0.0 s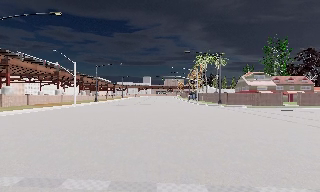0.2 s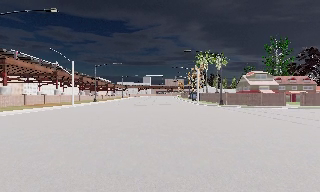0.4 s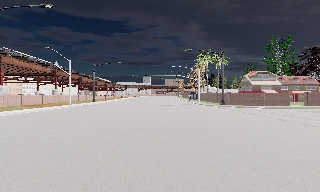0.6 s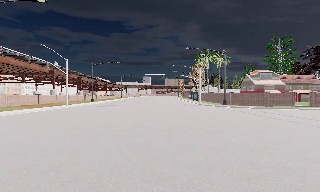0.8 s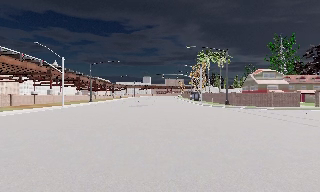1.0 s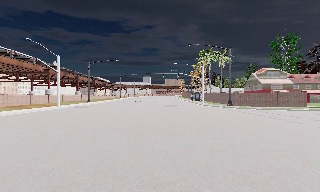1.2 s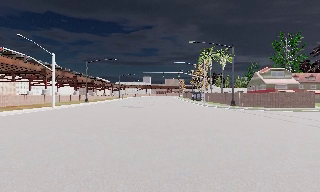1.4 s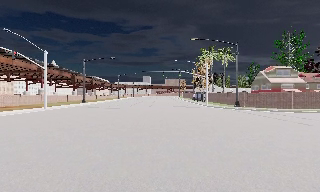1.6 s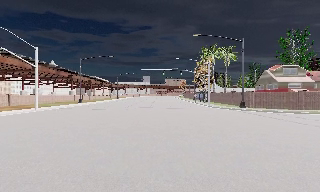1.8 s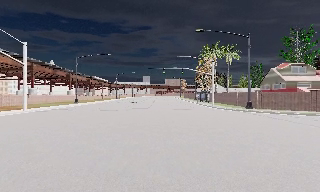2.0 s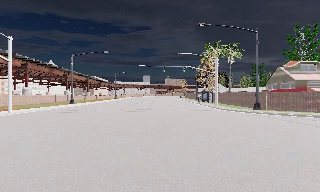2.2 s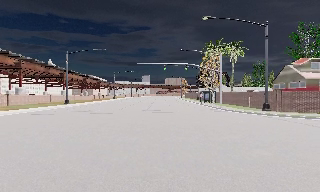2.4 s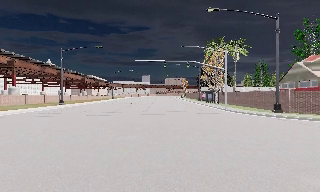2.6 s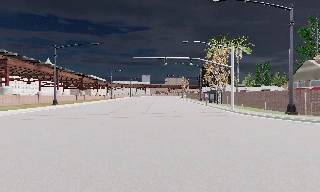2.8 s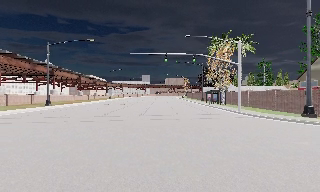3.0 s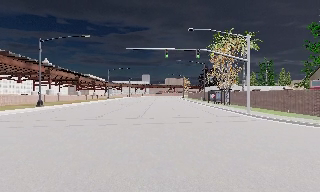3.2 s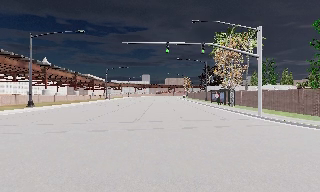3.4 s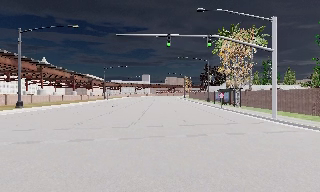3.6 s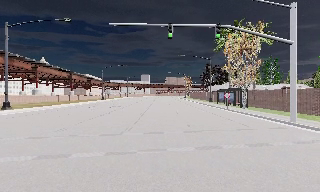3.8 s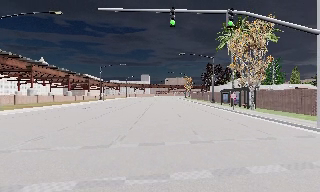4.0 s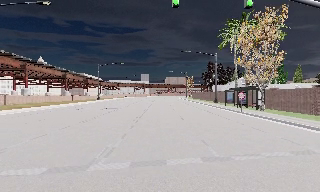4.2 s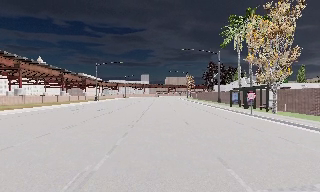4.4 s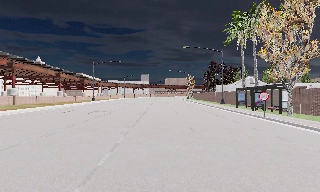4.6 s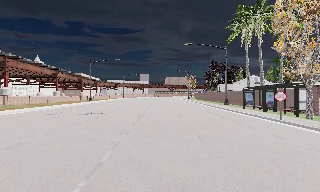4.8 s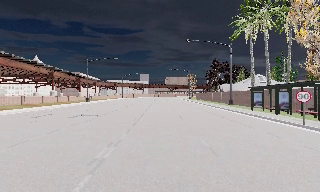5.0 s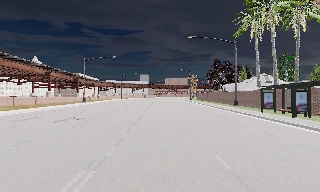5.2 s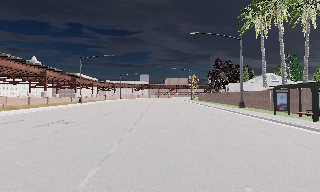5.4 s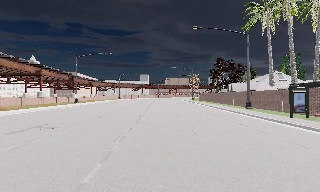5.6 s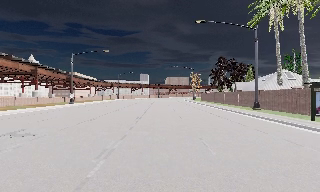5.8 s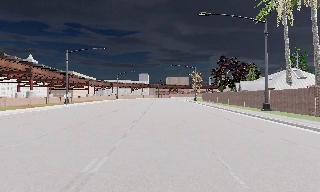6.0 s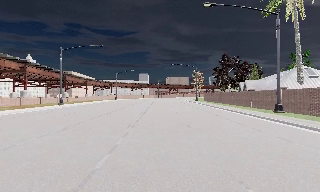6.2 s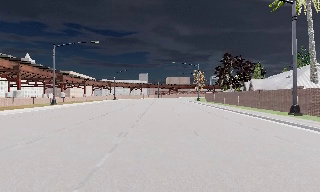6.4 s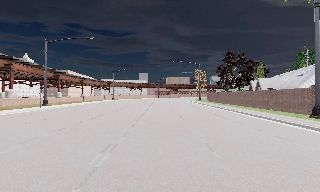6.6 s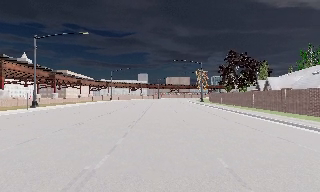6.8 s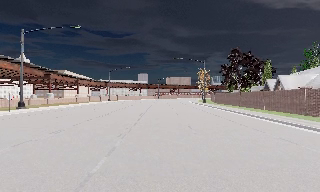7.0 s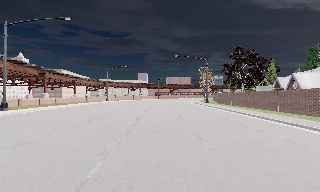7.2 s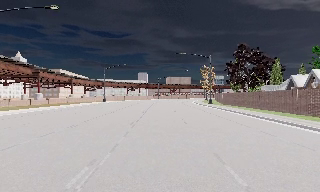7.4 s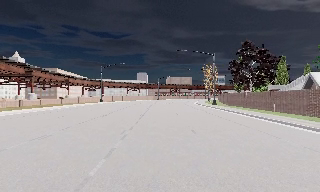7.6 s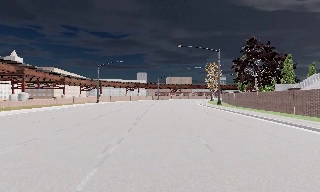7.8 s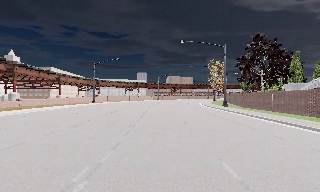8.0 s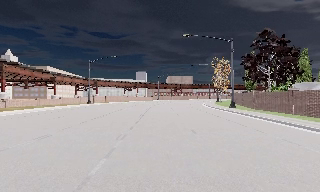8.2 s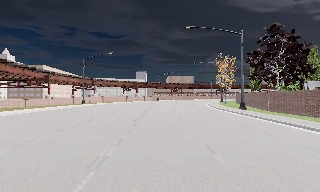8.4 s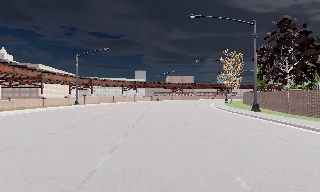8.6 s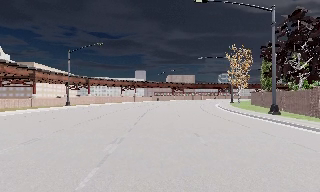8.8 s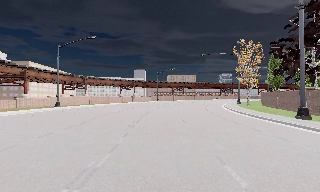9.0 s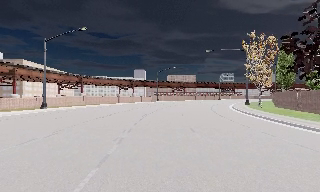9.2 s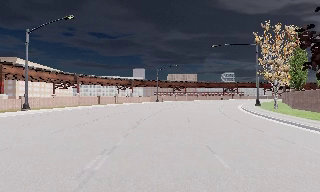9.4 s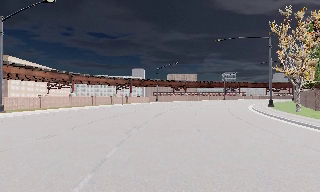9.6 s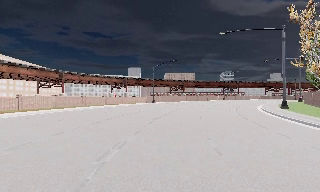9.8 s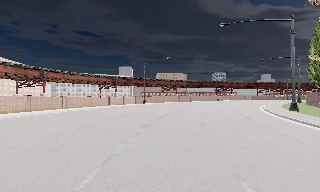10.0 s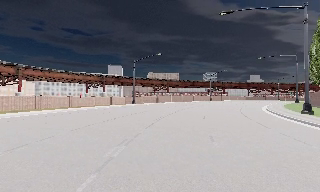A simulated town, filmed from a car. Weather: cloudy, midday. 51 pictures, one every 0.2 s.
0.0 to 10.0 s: The camera travels forward, about 100 m, so what stands in front looms larger. It gains speed.
The film runs forward here.
